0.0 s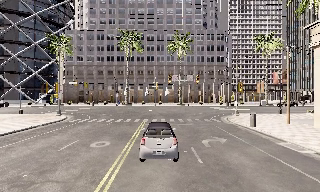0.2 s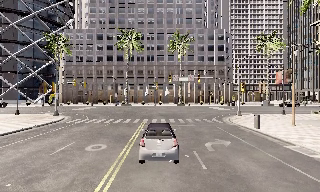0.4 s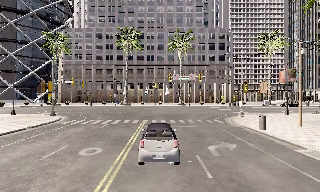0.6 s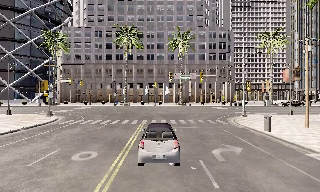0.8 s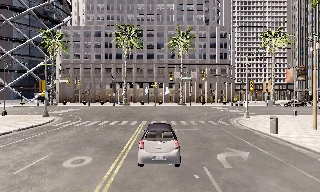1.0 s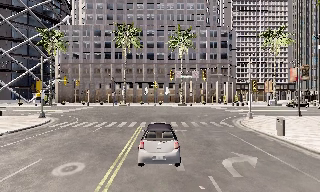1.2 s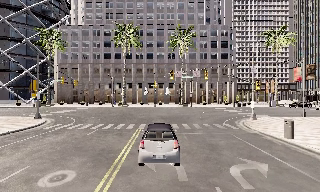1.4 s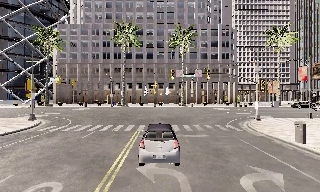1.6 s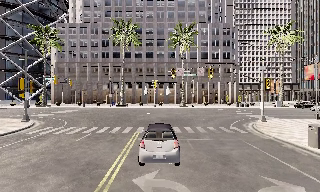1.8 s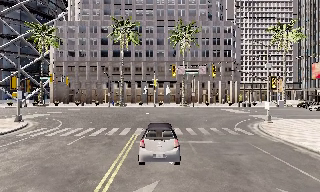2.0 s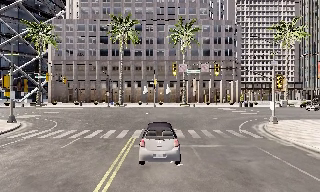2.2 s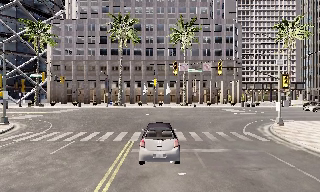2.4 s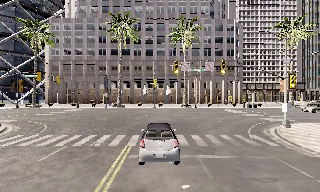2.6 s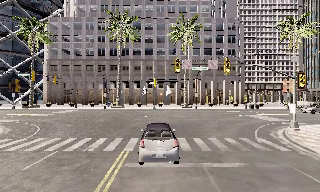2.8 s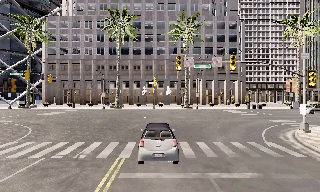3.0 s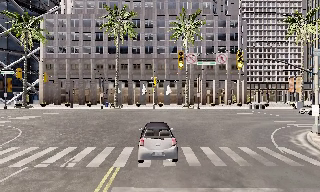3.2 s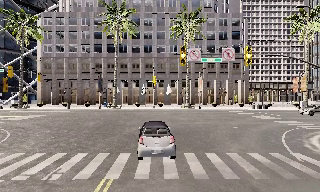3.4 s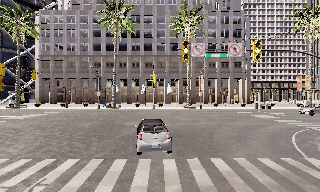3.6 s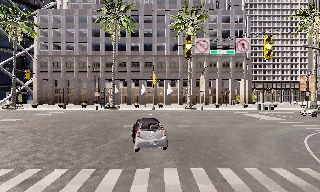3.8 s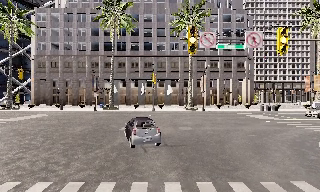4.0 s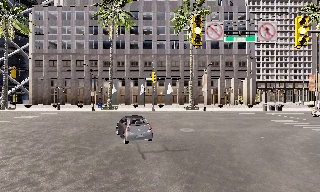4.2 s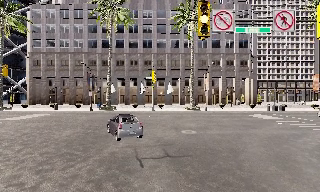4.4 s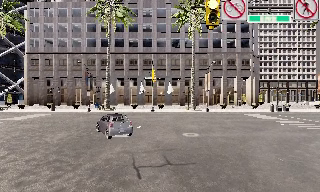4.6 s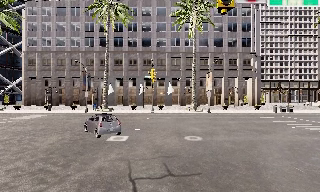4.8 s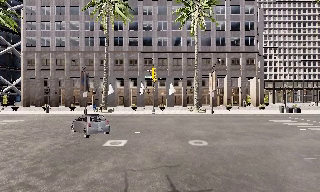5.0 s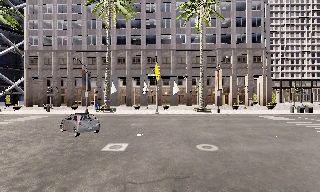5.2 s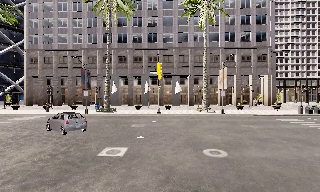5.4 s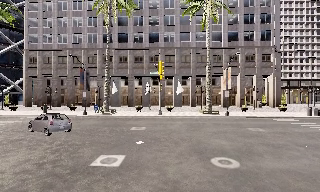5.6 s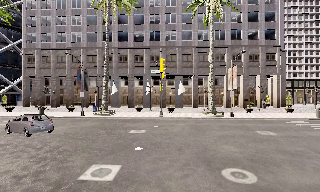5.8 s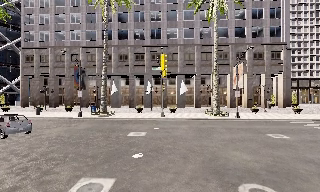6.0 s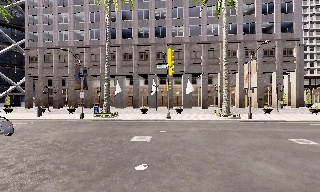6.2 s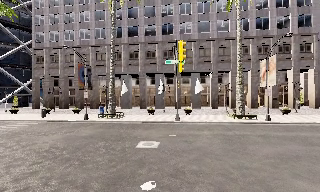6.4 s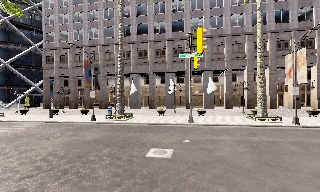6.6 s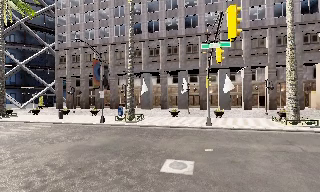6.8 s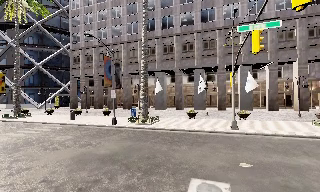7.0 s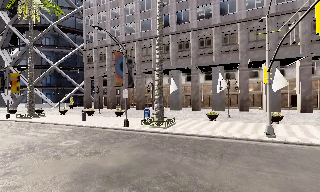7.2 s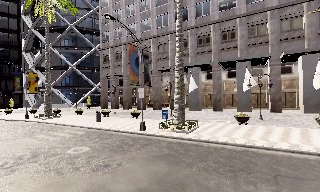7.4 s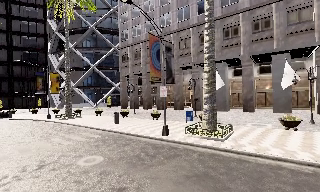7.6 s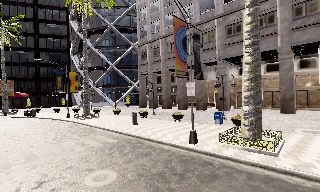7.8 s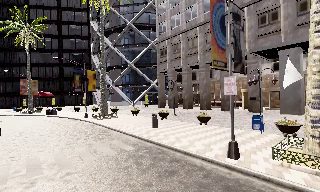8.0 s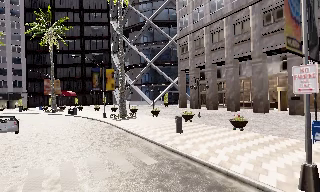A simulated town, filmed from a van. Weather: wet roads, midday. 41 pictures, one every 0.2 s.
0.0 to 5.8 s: The camera travels forward, about 25 m, so what stands in front looms larger.
5.8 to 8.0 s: The camera pans to its left, which is counterclockwise from overhead, by about 55 degrees. It travels forward, about 19 m.
The film runs forward here.
